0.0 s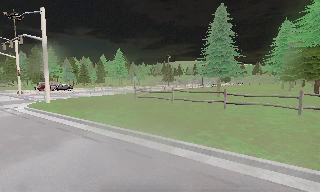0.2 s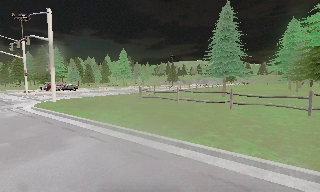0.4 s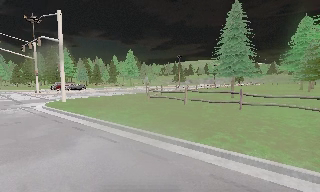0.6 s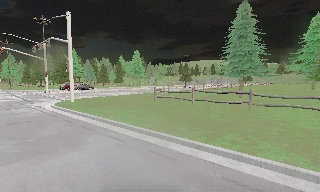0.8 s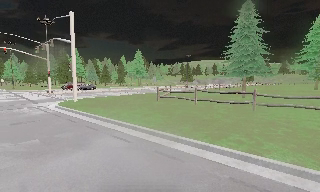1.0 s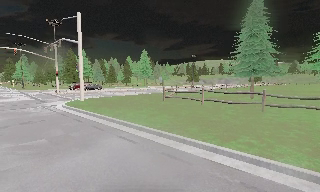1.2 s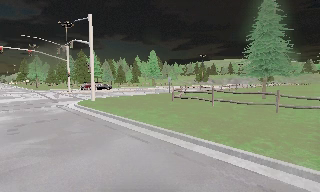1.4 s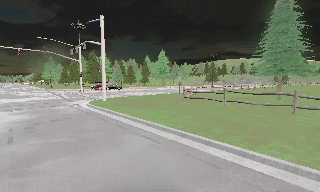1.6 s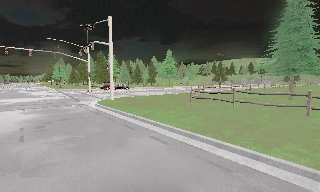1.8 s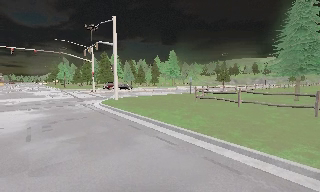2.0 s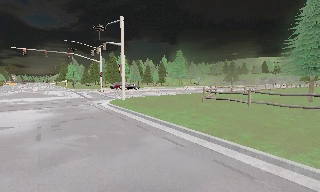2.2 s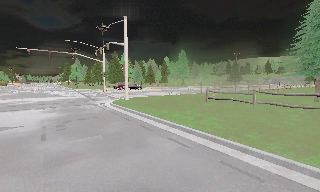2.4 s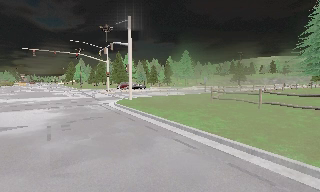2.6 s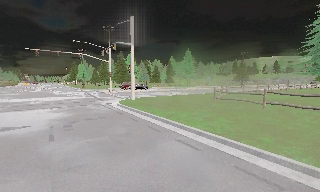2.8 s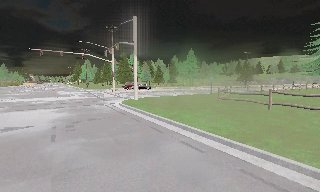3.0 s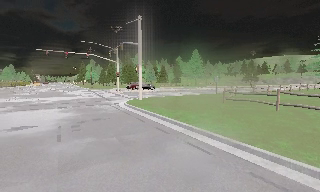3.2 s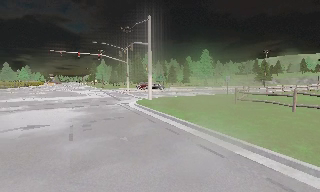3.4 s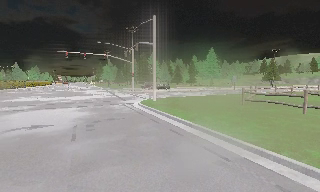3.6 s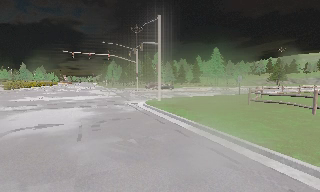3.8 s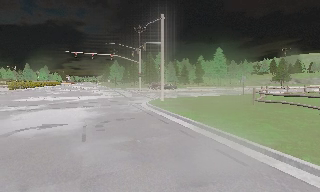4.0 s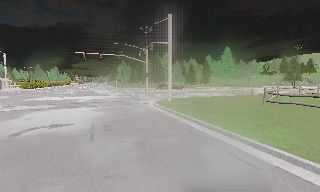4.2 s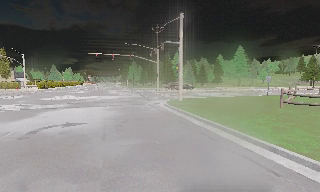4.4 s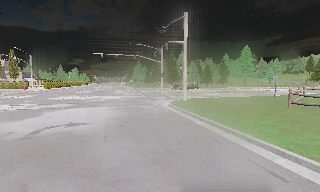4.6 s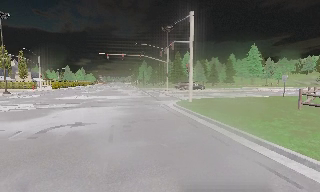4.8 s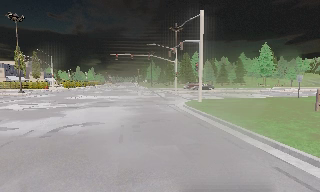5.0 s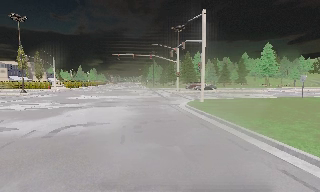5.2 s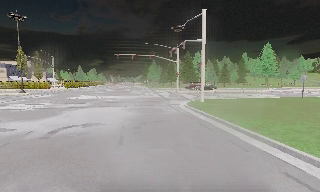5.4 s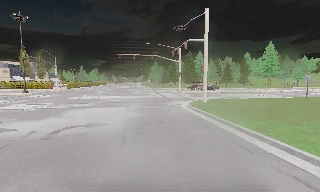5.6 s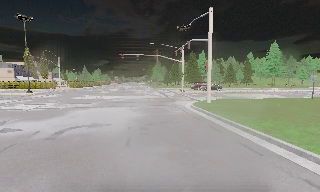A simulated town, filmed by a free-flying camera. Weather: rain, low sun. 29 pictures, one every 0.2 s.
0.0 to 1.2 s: The camera swings to its left by about 10 degrees, and the scene slides to the right. It travels to its left, about 0.5 m, so close, fixed things drift to the right.
1.2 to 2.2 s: The scene slides to the right, as the camera pans about 10 degrees to its left.
2.2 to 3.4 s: The camera travels forward, about 0.5 m, so what stands in front looms larger.
3.4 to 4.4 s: The camera shifts only a little, or ends up much as it began.
4.4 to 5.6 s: The camera travels forward, about 0.5 m, so what stands in front looms larger.
The film runs forward here.
